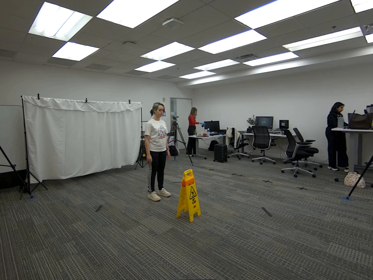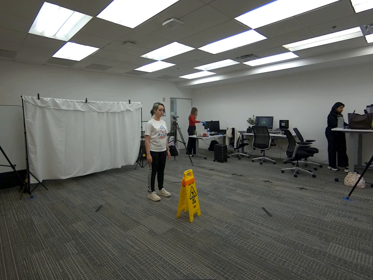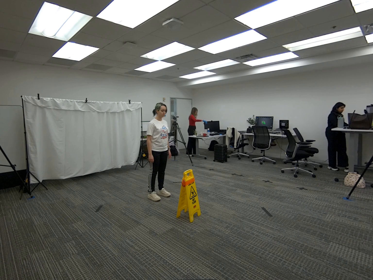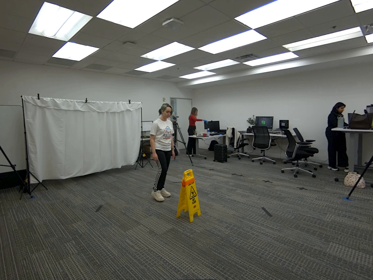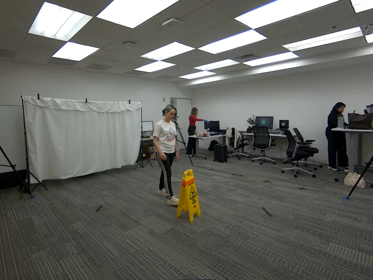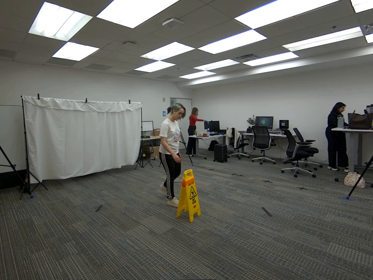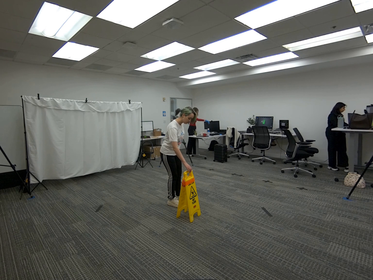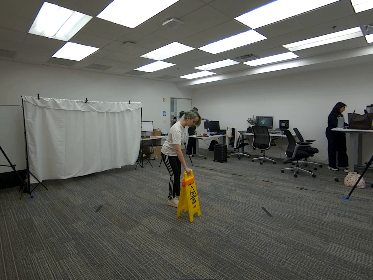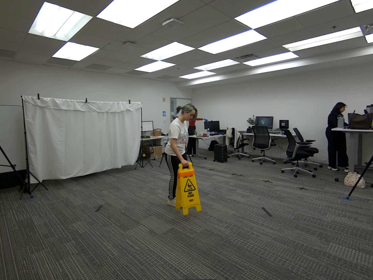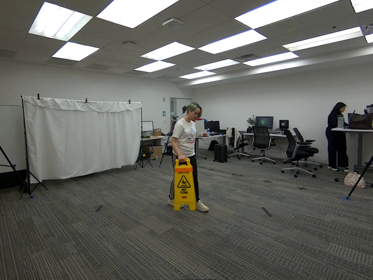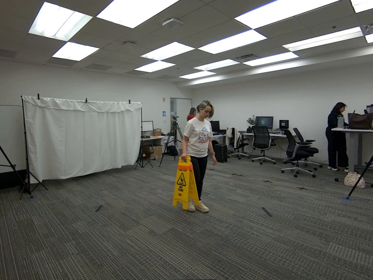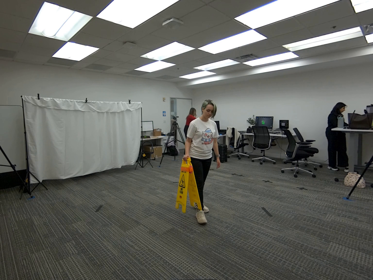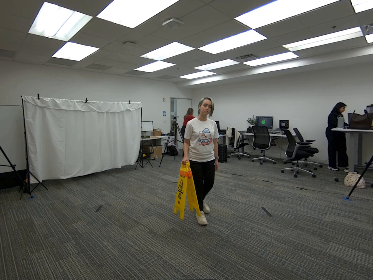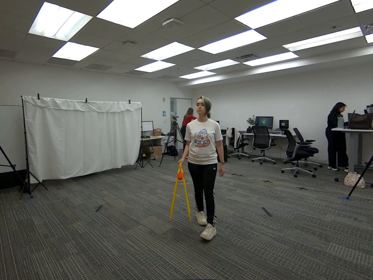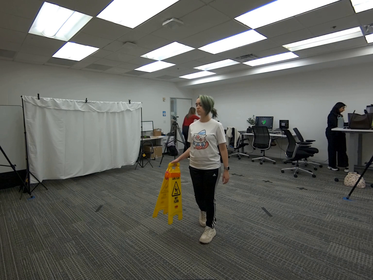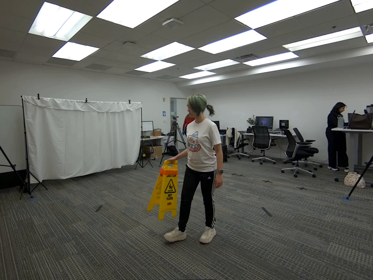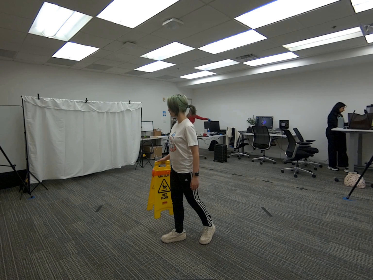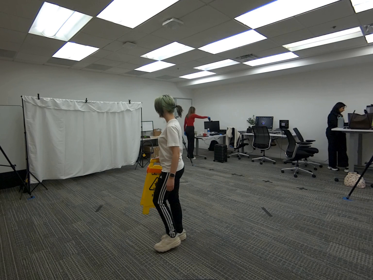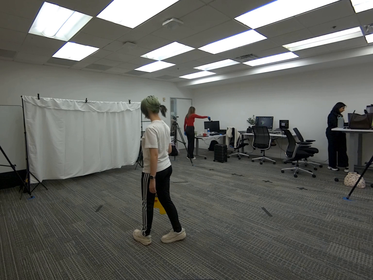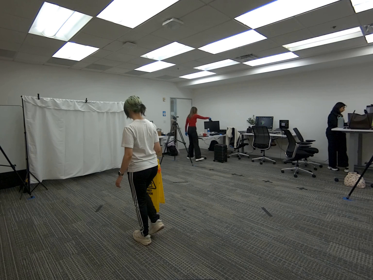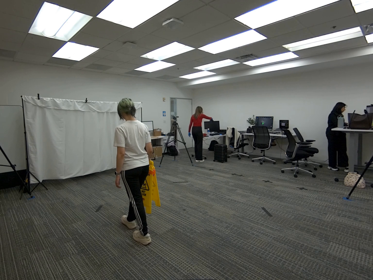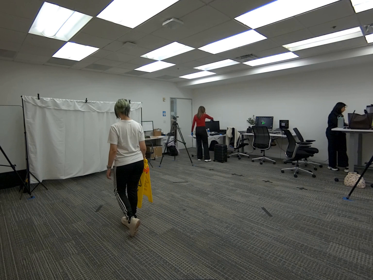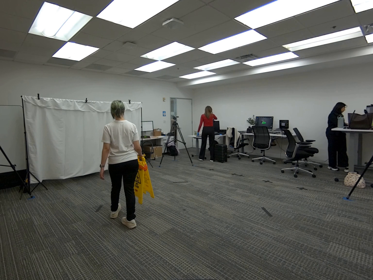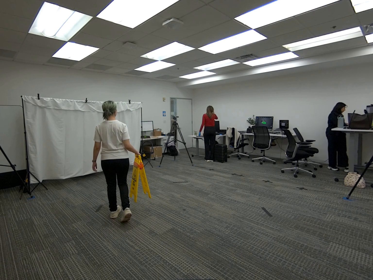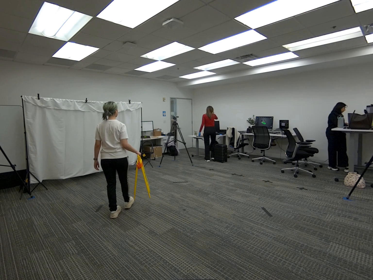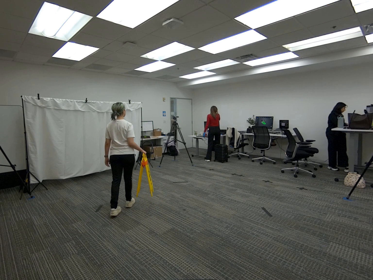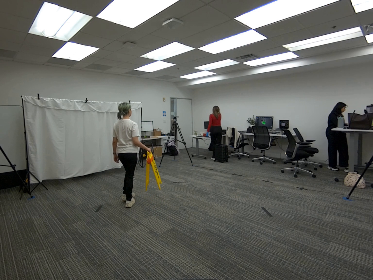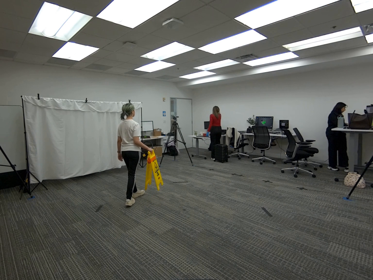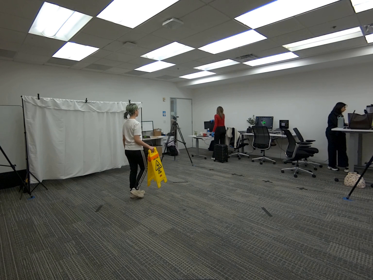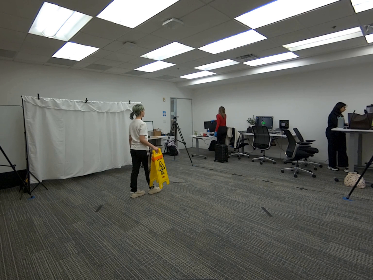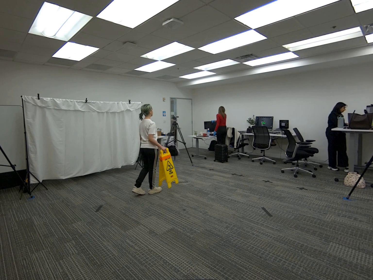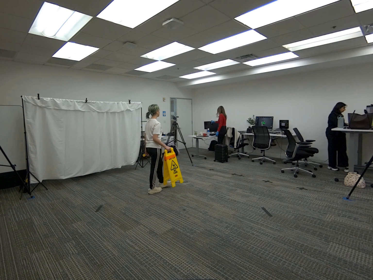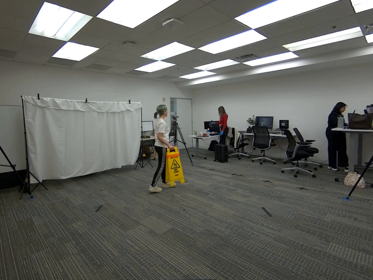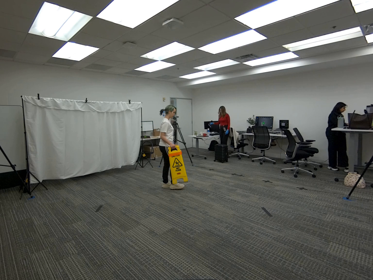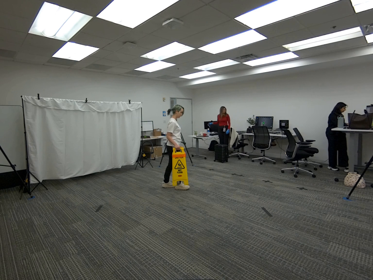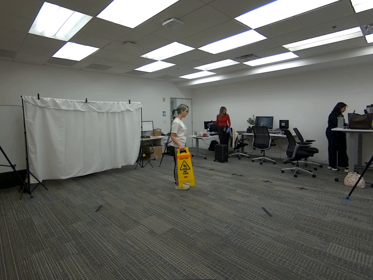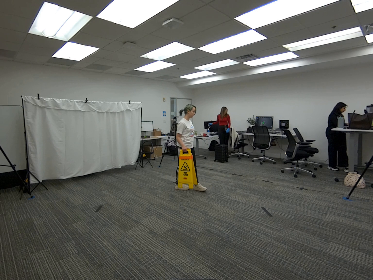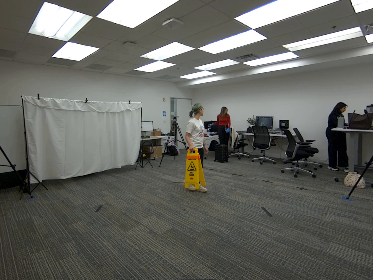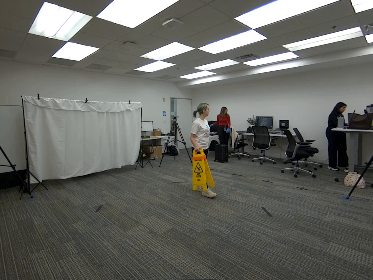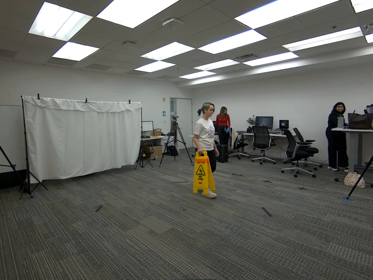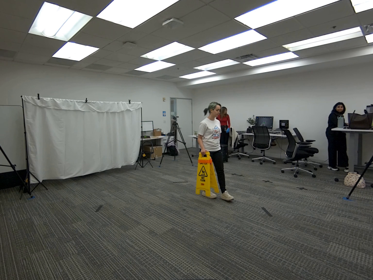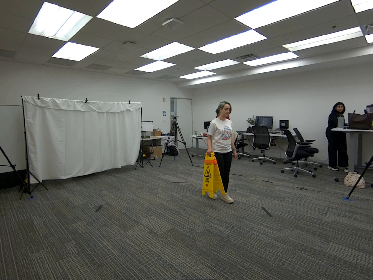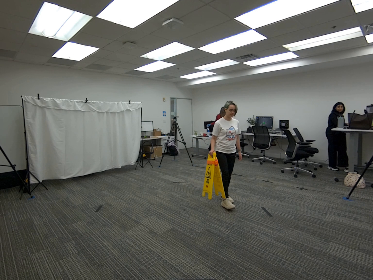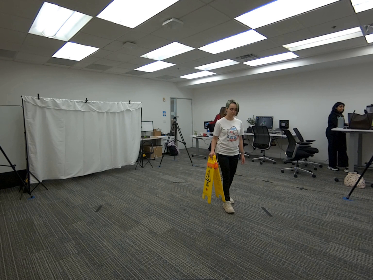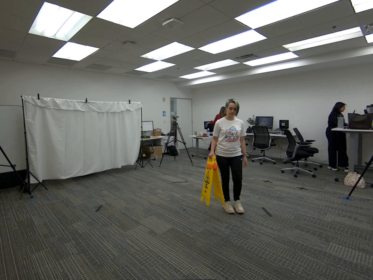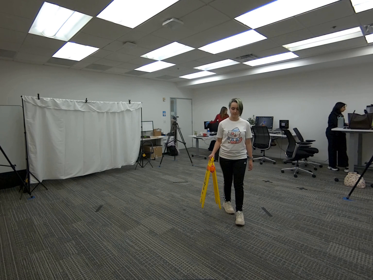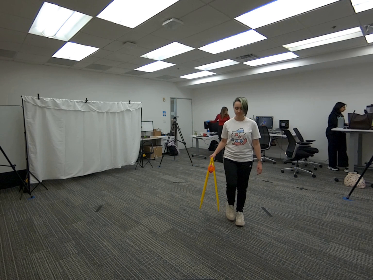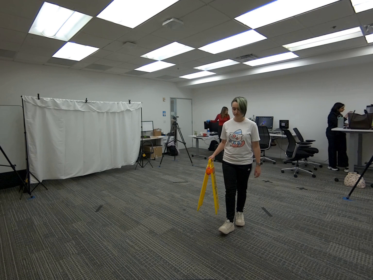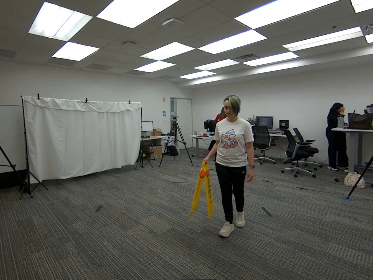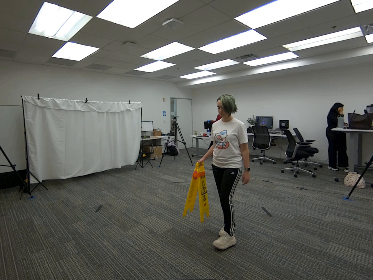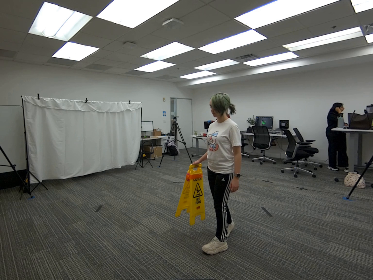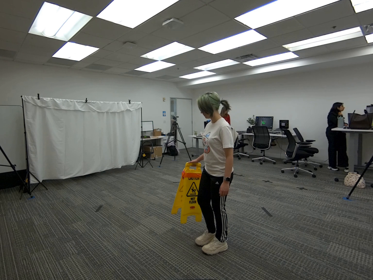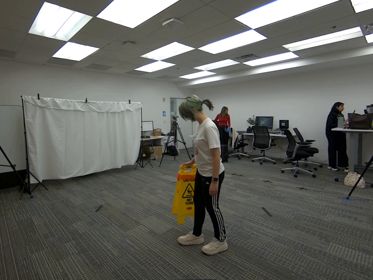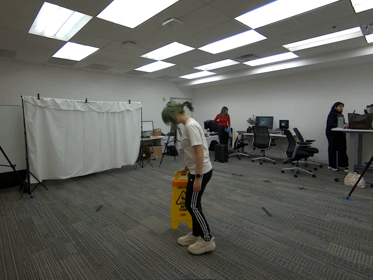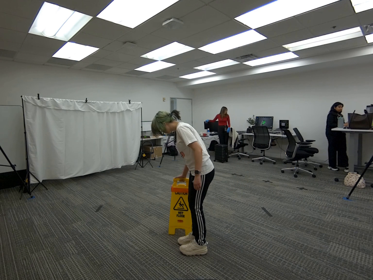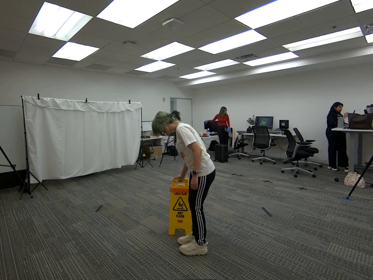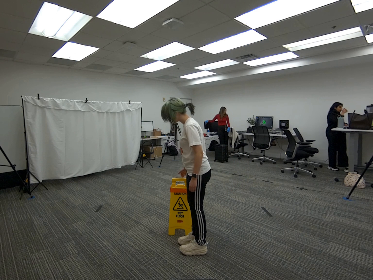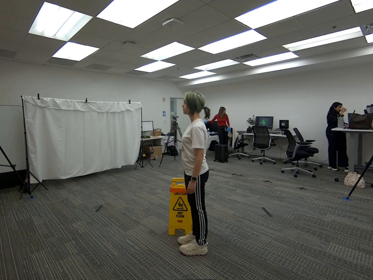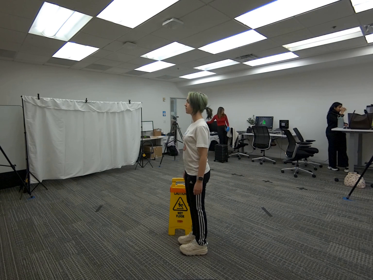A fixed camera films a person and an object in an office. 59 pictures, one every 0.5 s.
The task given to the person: Walk toward the sign and grasp the top with one hand. While keeping your hand on the sign, walk in a circle around it.
